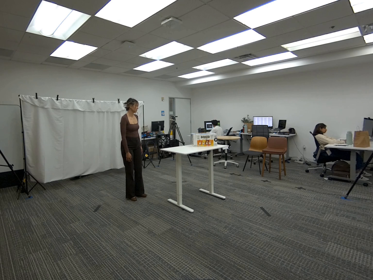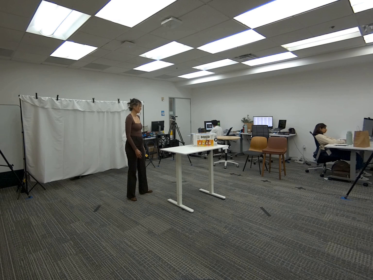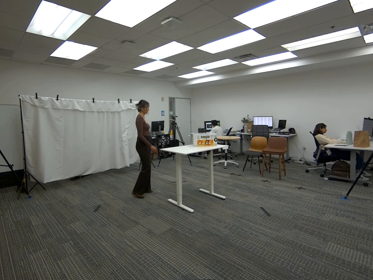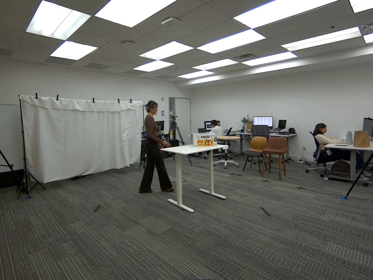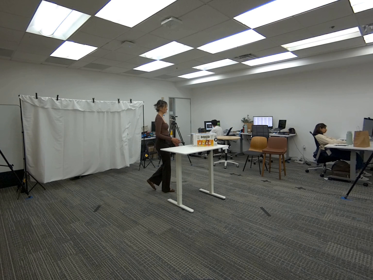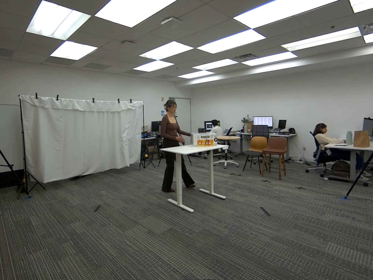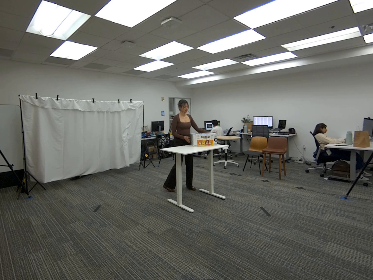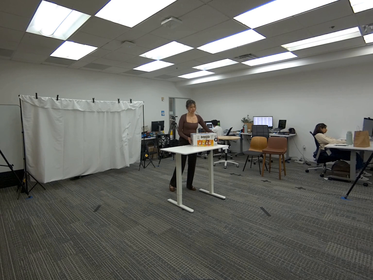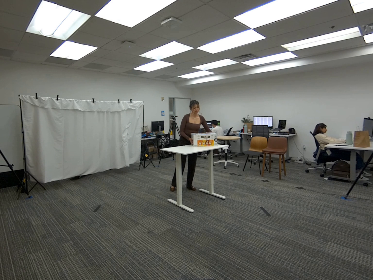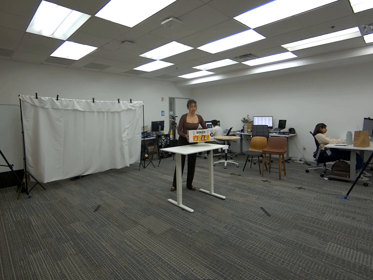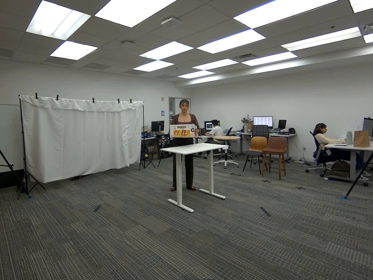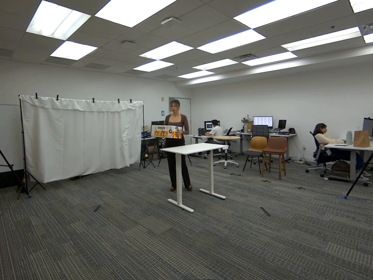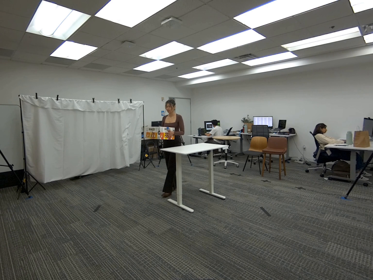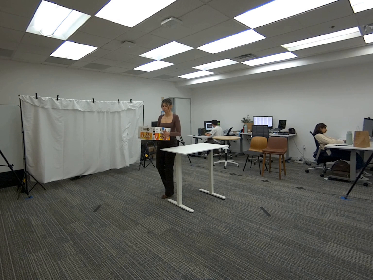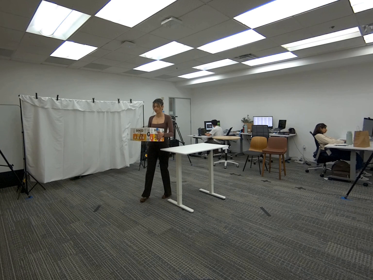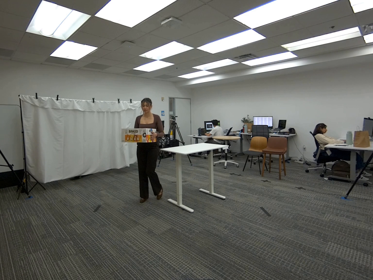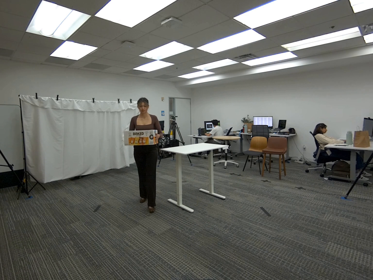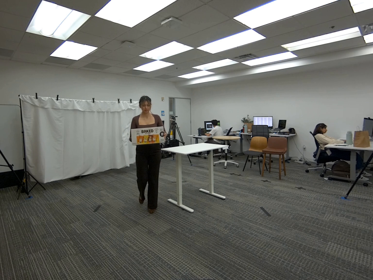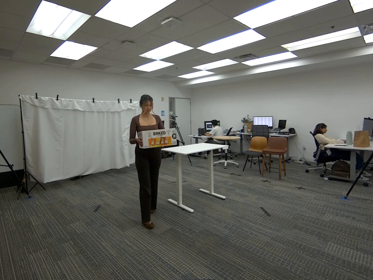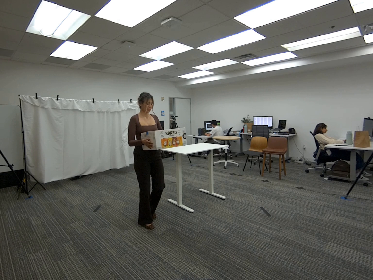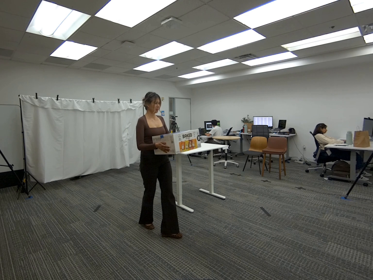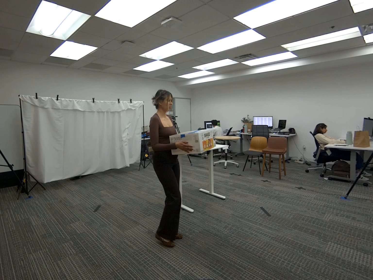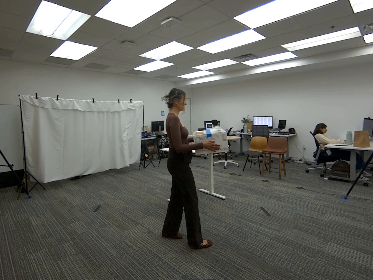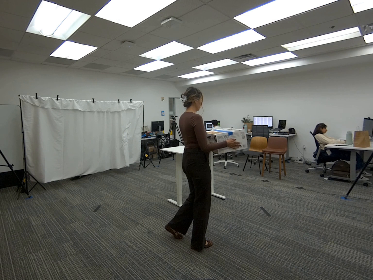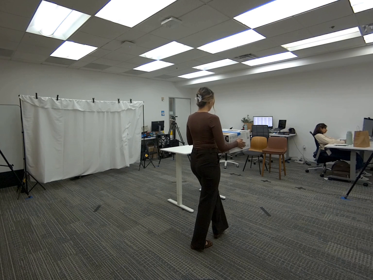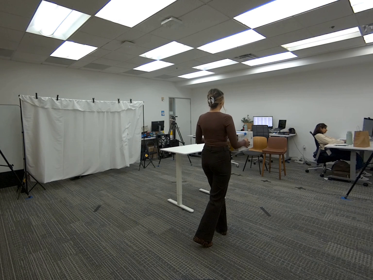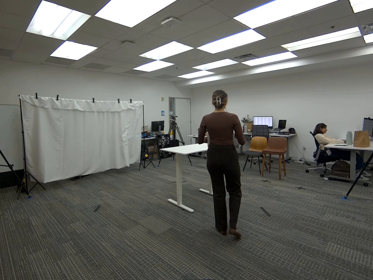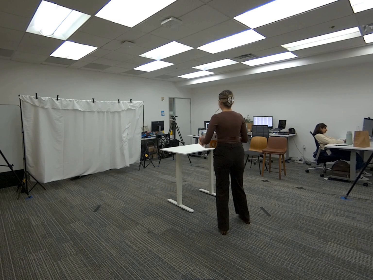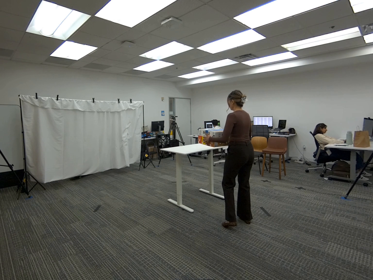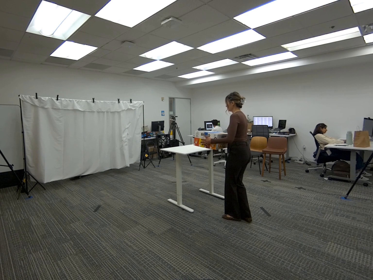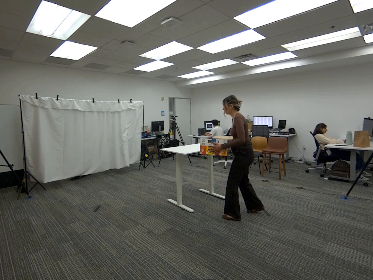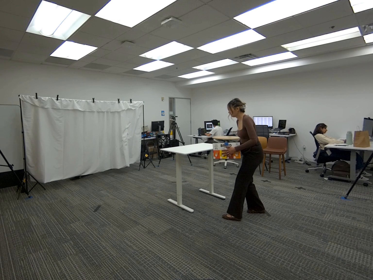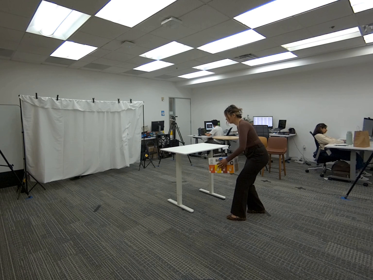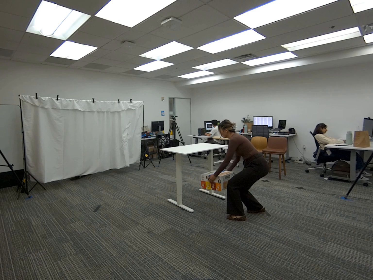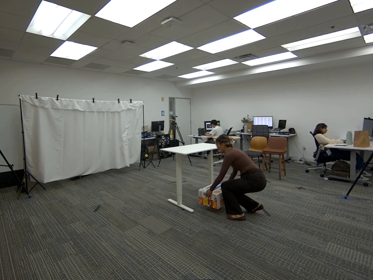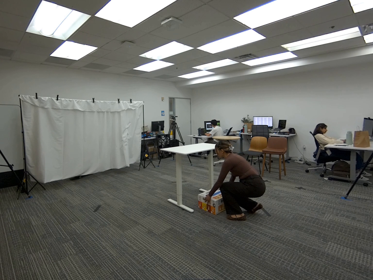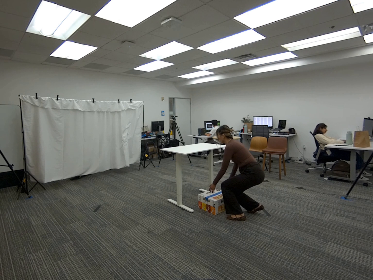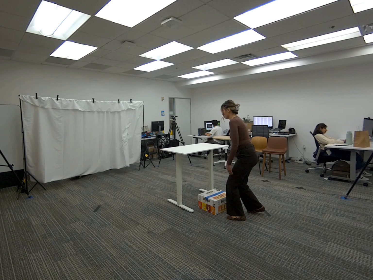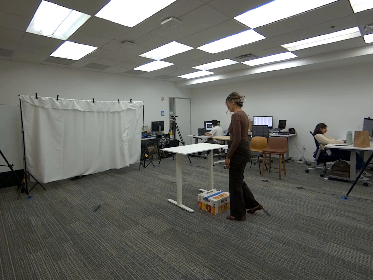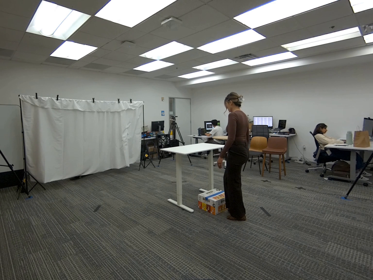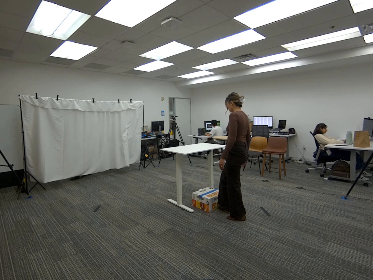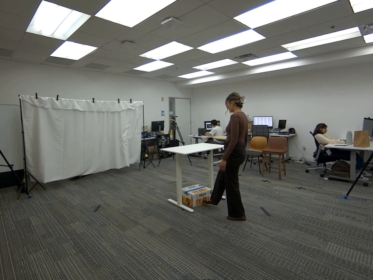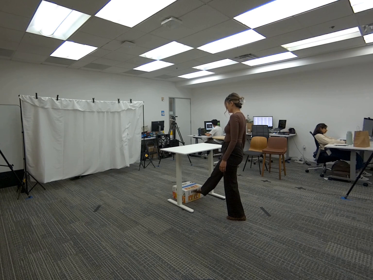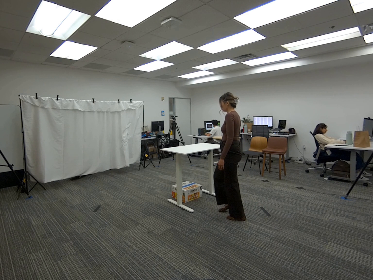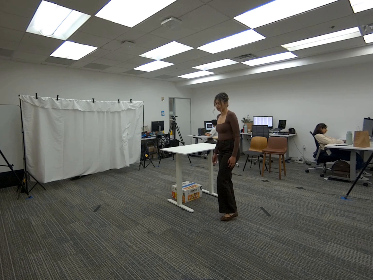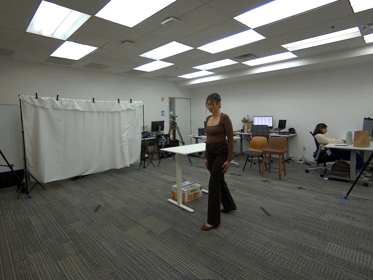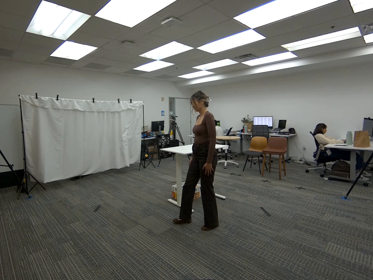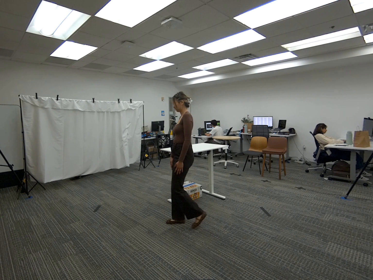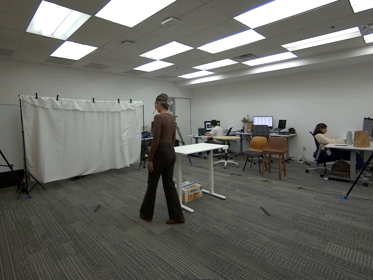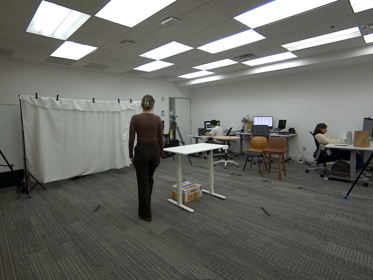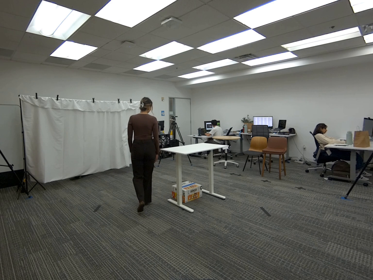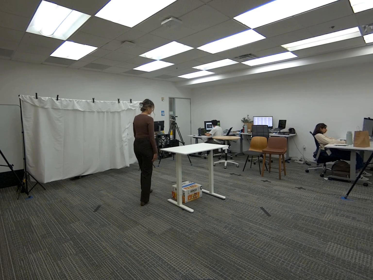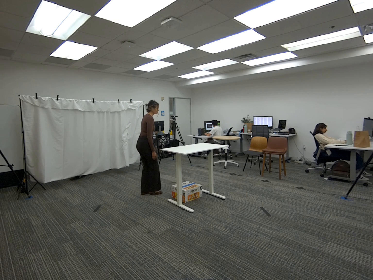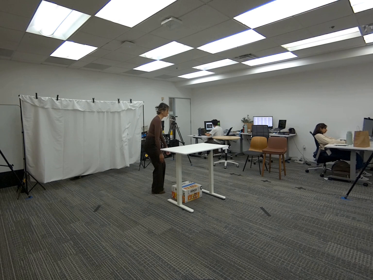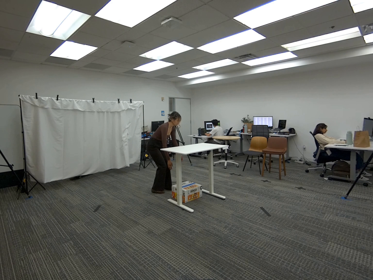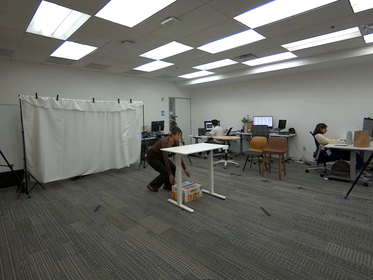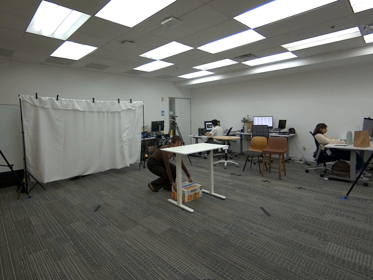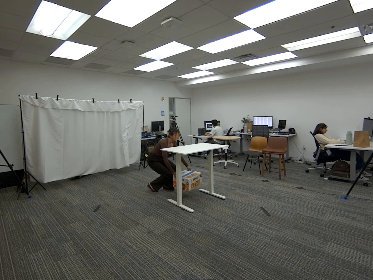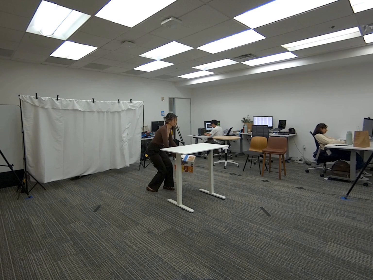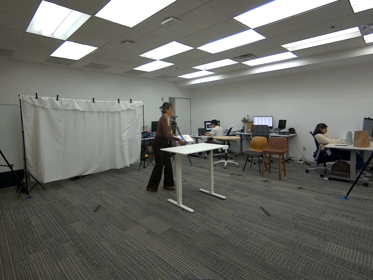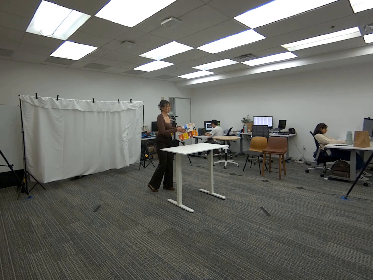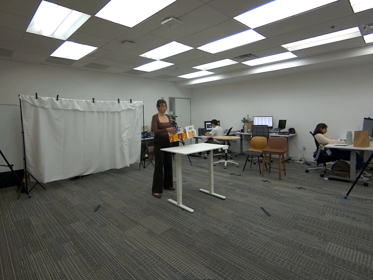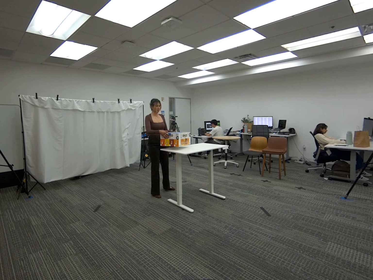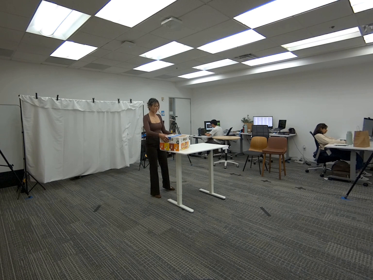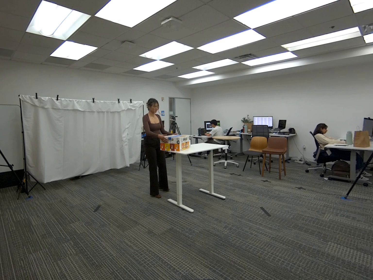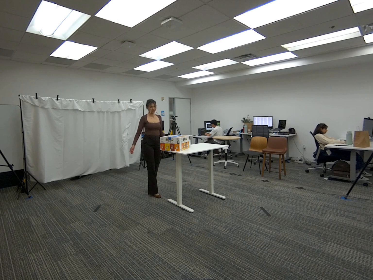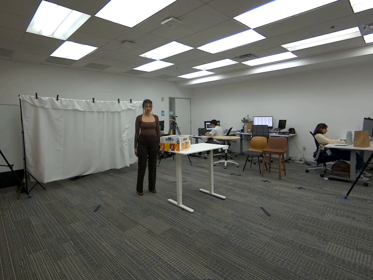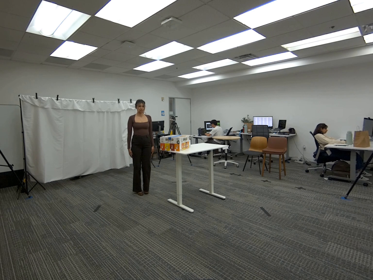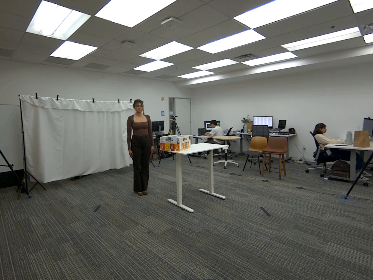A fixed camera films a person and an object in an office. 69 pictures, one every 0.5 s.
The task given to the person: Walk over to the snack box on the white desk. Put the snack box on the ground and use any foot to push the snack box underneath the desk. Put the box on the desk when finished.
